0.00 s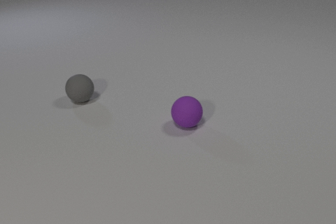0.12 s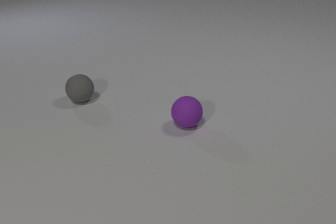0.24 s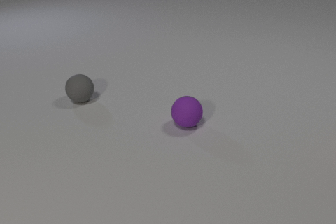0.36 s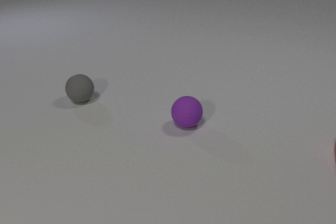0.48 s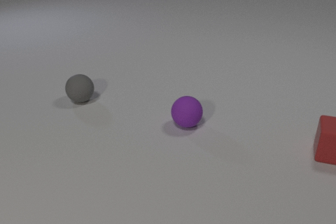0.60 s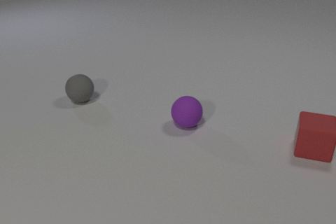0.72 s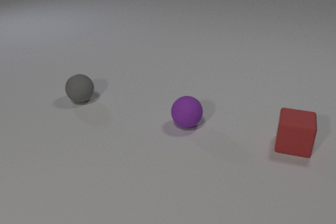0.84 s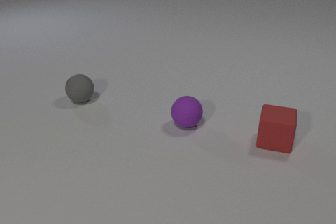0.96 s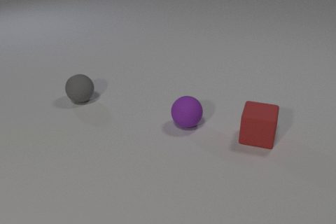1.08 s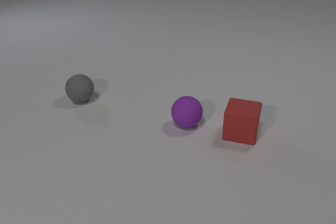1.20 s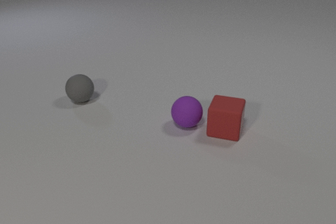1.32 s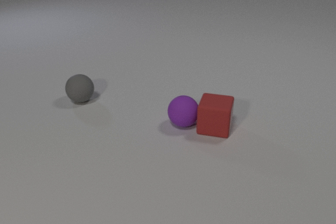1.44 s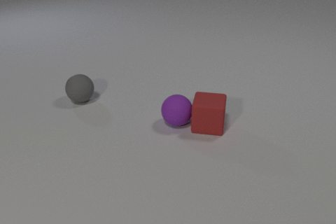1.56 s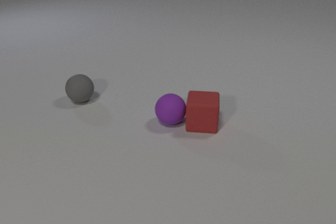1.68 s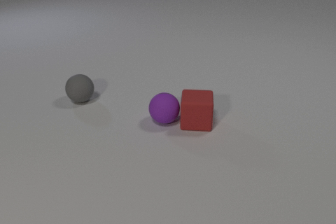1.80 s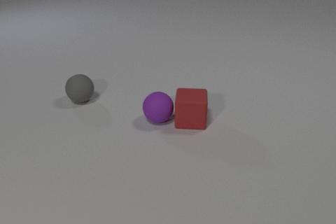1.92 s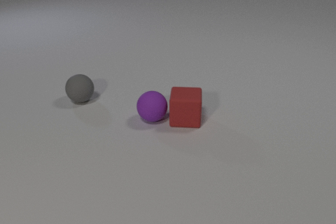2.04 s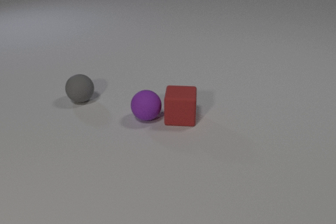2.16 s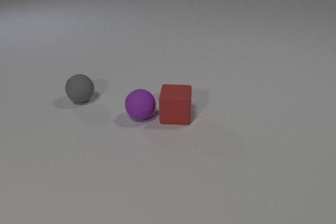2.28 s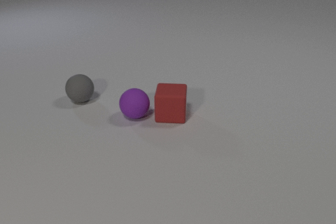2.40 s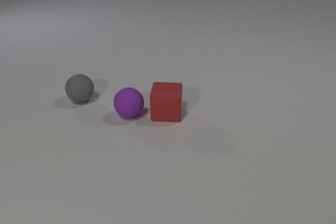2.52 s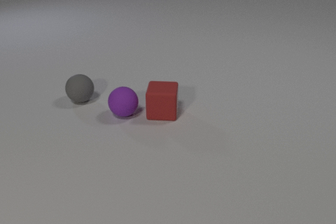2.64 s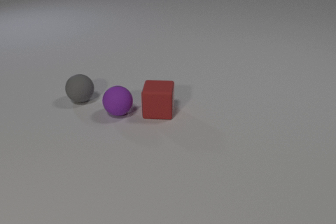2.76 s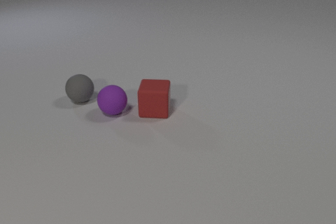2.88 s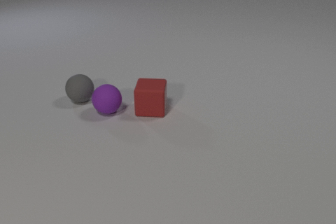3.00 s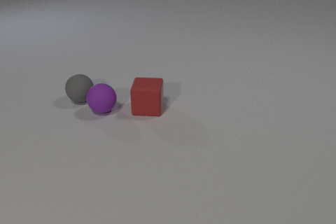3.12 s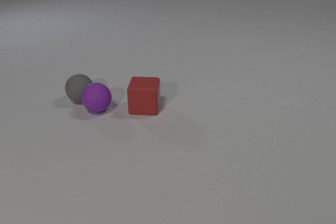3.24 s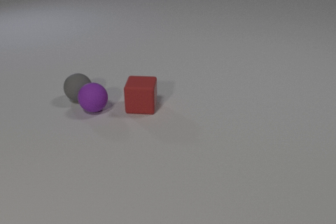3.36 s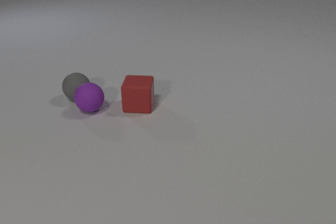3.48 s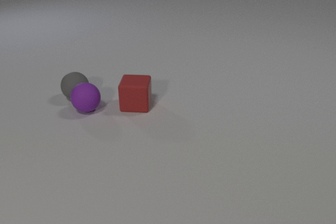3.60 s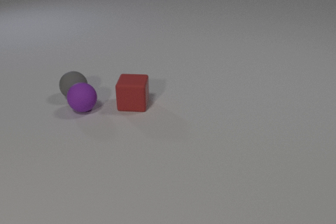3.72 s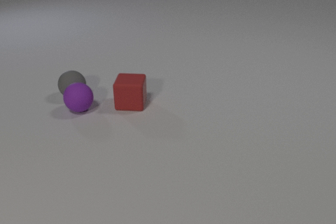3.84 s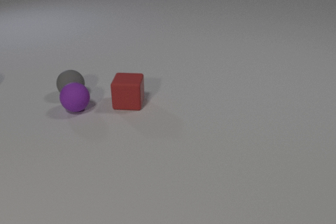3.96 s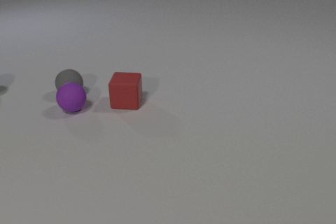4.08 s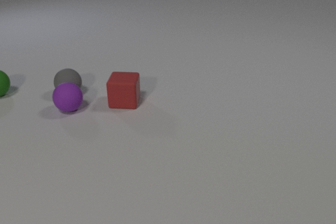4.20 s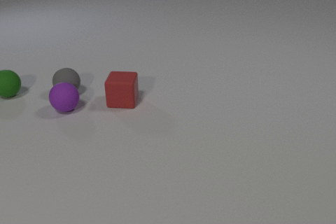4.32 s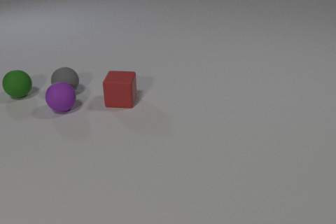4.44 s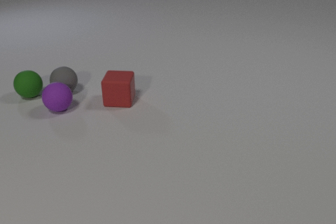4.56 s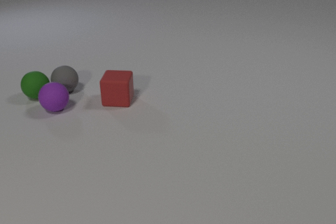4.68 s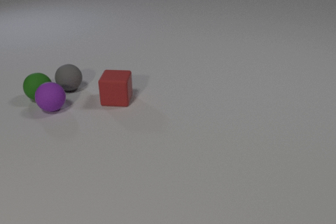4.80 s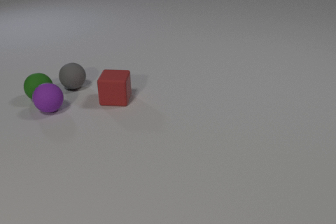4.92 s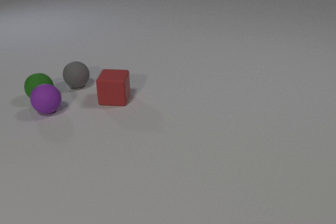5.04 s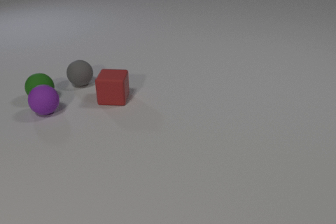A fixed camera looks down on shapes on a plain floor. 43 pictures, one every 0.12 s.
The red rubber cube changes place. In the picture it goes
to the left.
The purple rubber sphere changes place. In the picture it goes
to the left.
0.00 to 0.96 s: The red rubber cube comes in at the right edge, slides to the left.
0.96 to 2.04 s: The red rubber cube slides to the left. The purple rubber sphere rolls to the left. The red rubber cube and the purple rubber sphere collide.
2.04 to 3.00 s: The red rubber cube slides to the left and away from the camera. The purple rubber sphere rolls to the left and away from the camera.
3.00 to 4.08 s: The red rubber cube slides to the left and away from the camera. The purple rubber sphere rolls to the left. The gray rubber sphere rolls away from the camera and to the left. The green rubber sphere comes in at the left edge, rolls to the right. The purple rubber sphere and the gray rubber sphere collide.
4.08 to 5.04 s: The red rubber cube slides to the left and away from the camera. The purple rubber sphere rolls to the left. The gray rubber sphere rolls away from the camera and to the right. The green rubber sphere rolls to the right and toward the camera. The gray rubber sphere and the green rubber sphere collide. The purple rubber sphere and the green rubber sphere collide.
Are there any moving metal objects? no.
How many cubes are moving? 1.
Are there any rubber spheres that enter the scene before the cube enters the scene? no.
